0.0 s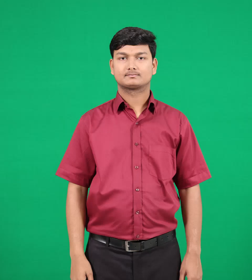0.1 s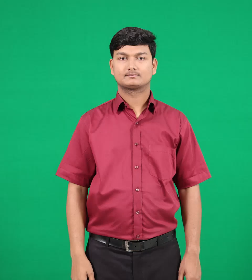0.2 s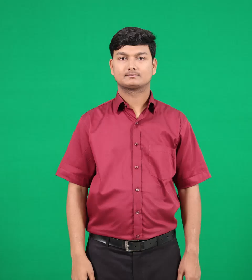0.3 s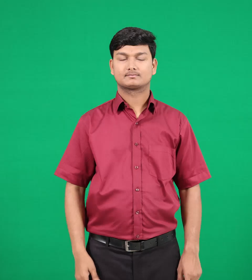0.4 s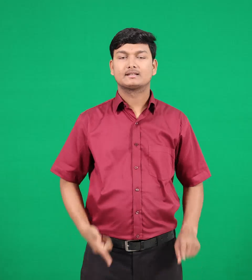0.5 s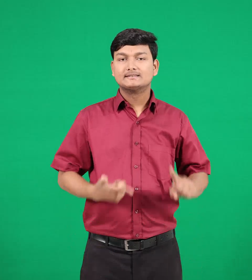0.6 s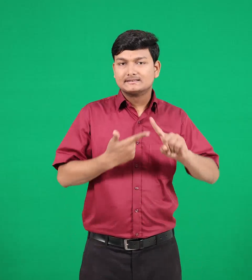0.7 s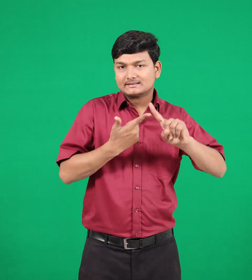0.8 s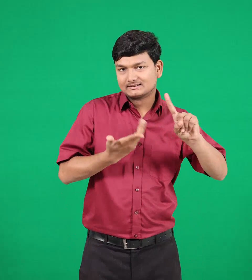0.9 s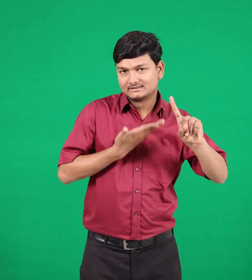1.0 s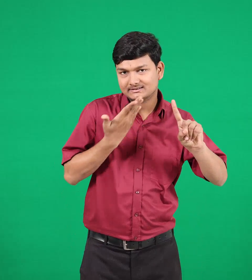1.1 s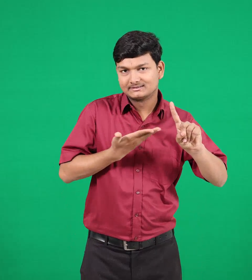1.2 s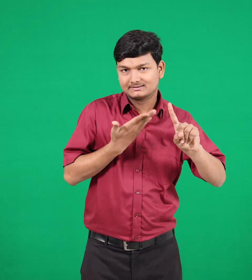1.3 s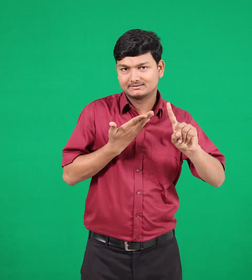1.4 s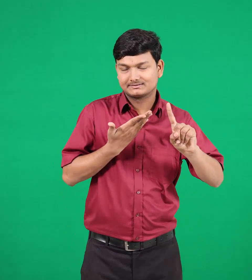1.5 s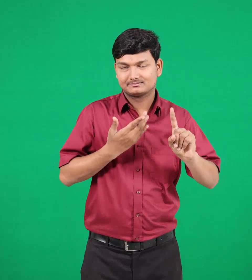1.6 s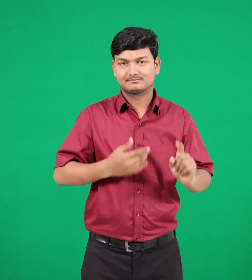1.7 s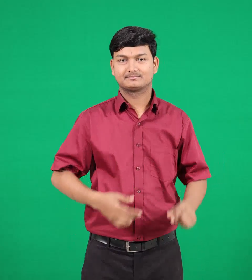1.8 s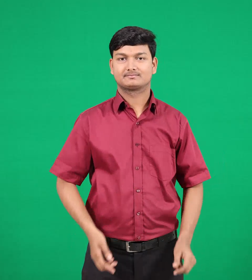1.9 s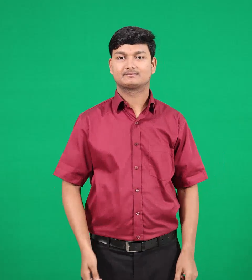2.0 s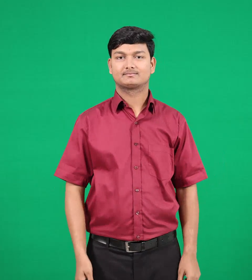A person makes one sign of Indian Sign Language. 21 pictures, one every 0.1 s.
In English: training
